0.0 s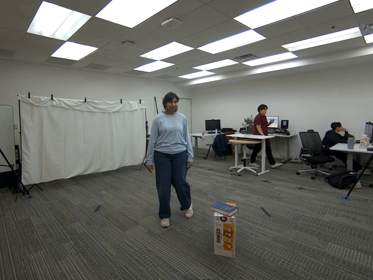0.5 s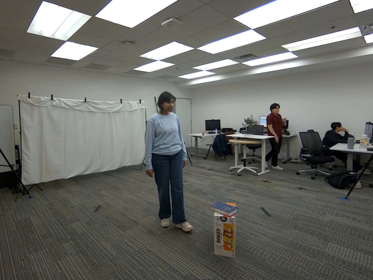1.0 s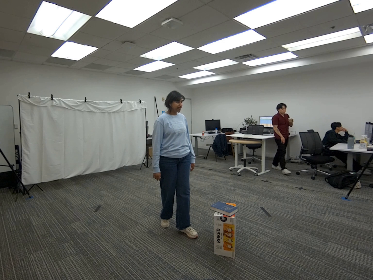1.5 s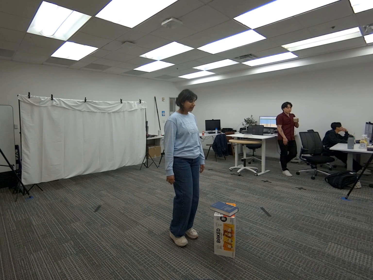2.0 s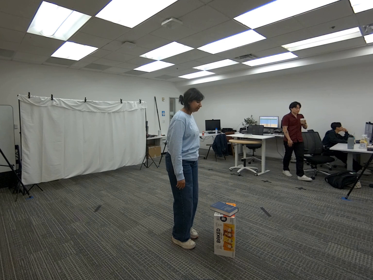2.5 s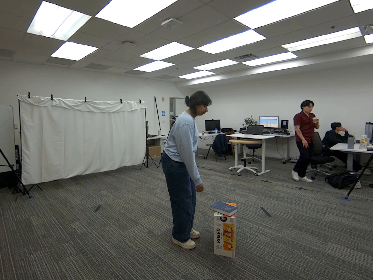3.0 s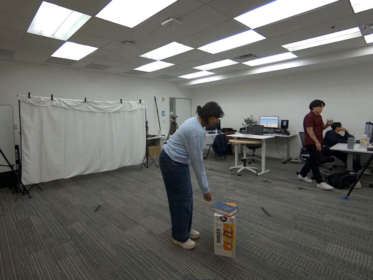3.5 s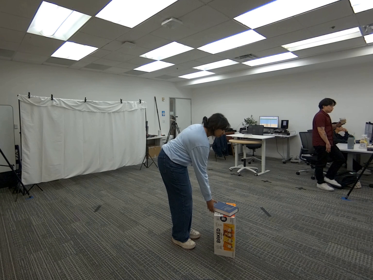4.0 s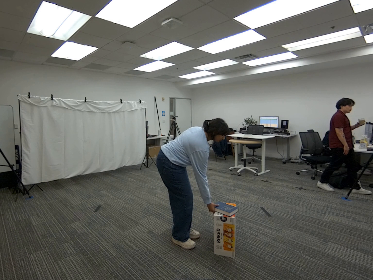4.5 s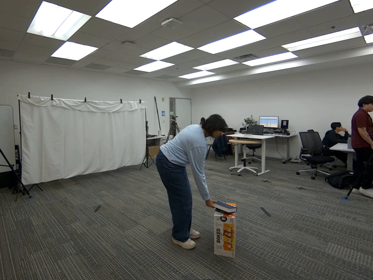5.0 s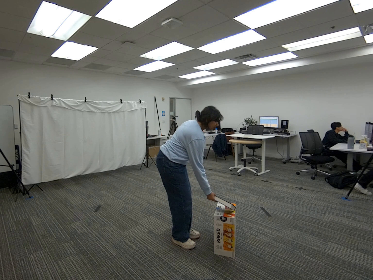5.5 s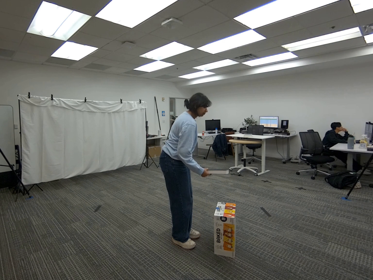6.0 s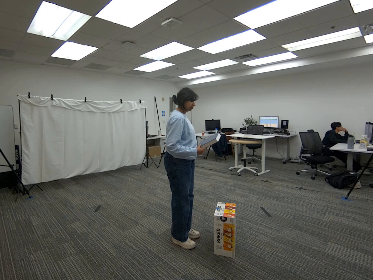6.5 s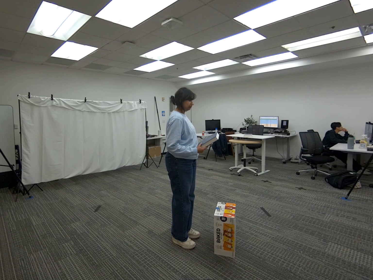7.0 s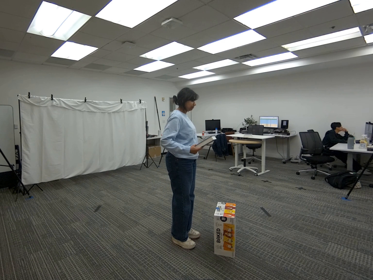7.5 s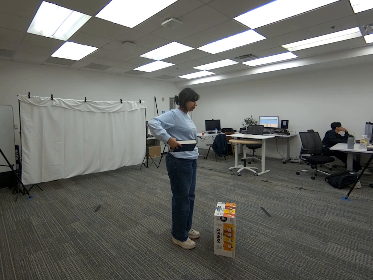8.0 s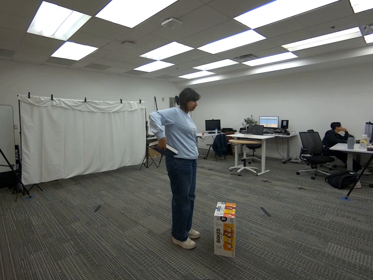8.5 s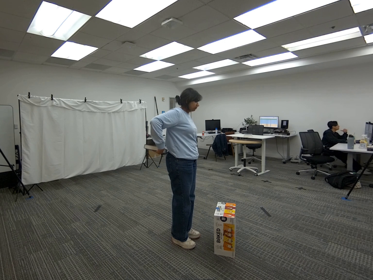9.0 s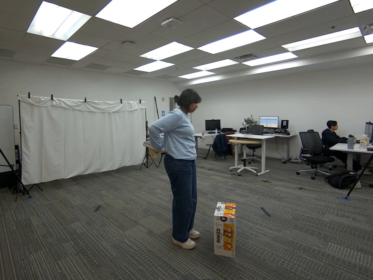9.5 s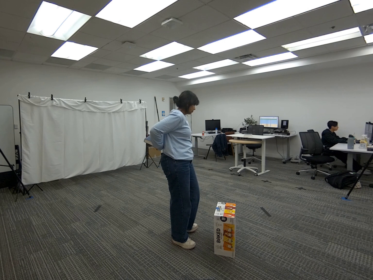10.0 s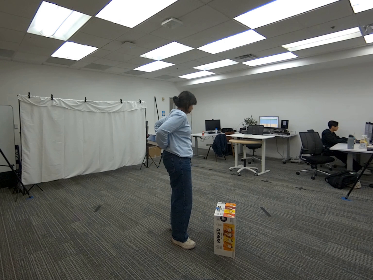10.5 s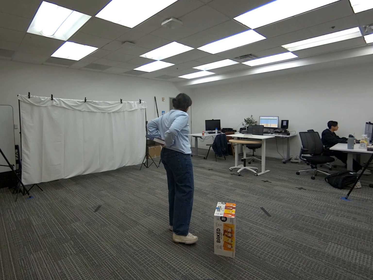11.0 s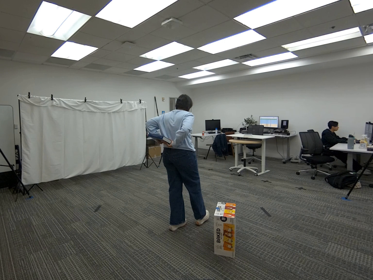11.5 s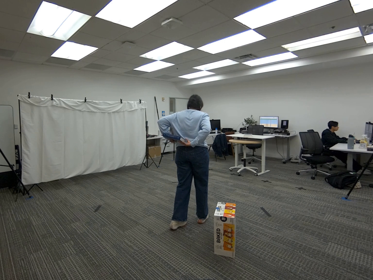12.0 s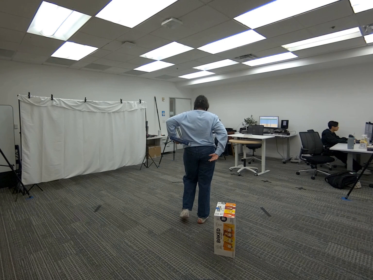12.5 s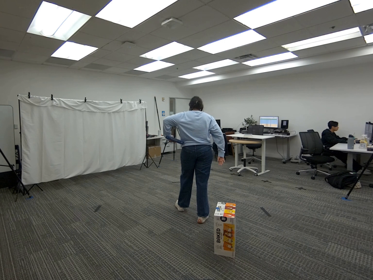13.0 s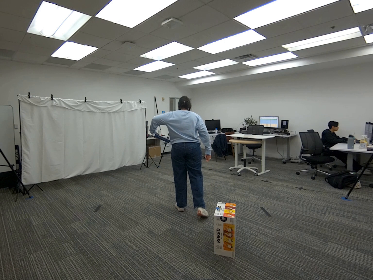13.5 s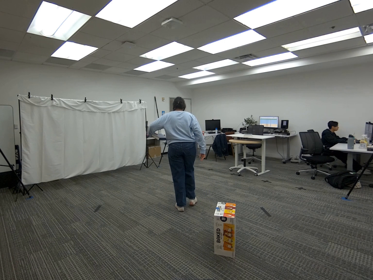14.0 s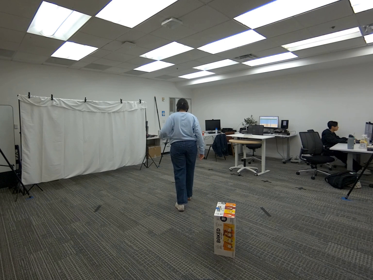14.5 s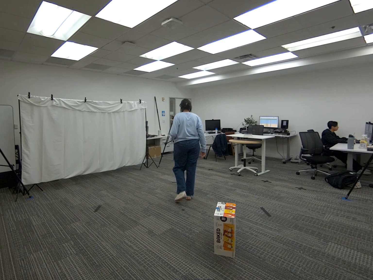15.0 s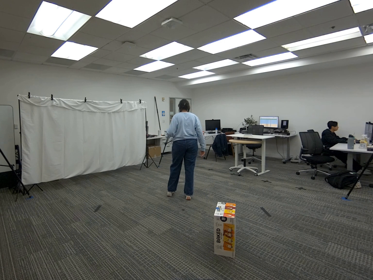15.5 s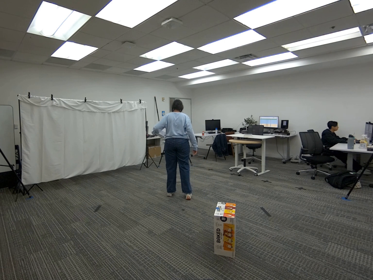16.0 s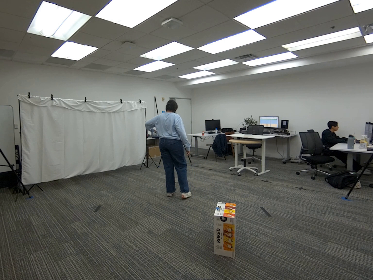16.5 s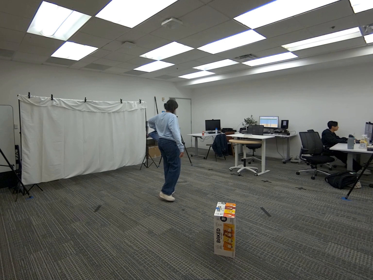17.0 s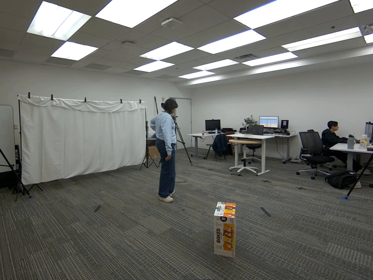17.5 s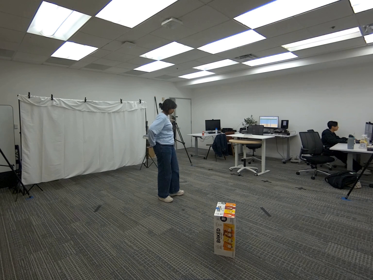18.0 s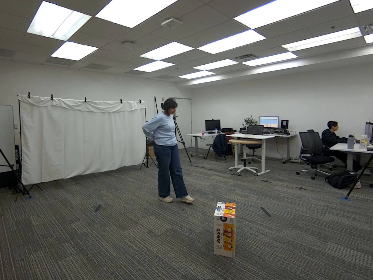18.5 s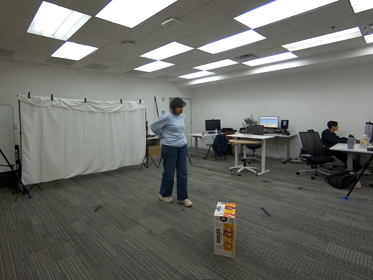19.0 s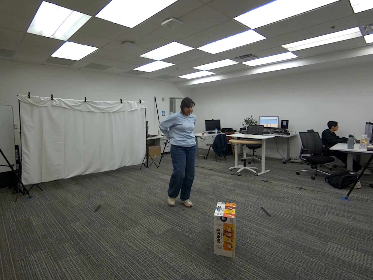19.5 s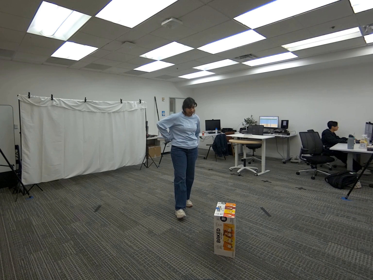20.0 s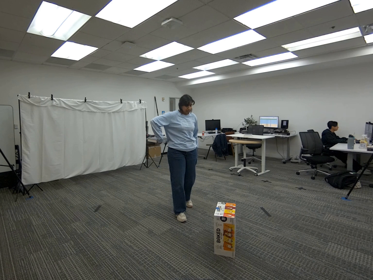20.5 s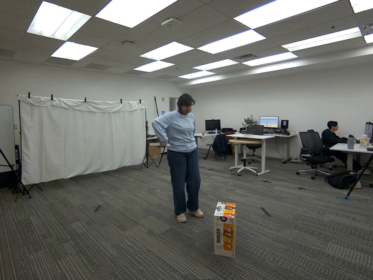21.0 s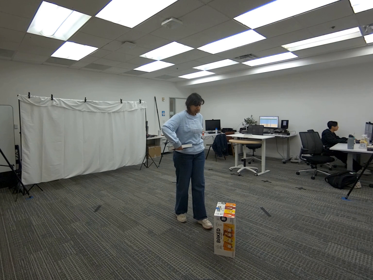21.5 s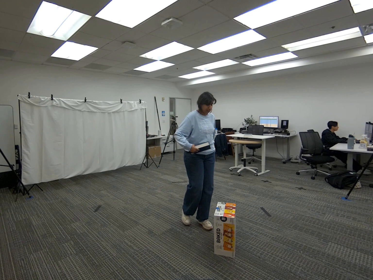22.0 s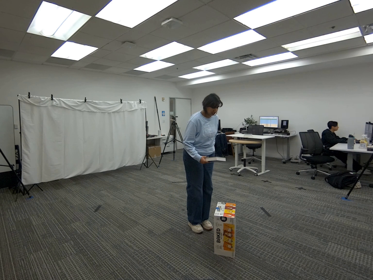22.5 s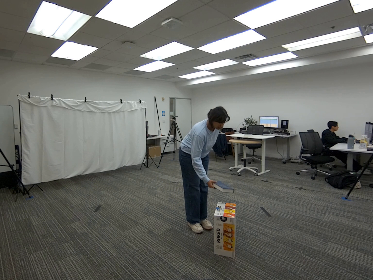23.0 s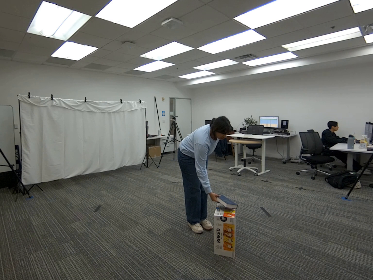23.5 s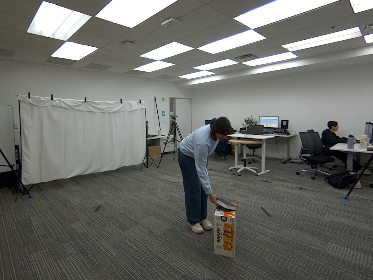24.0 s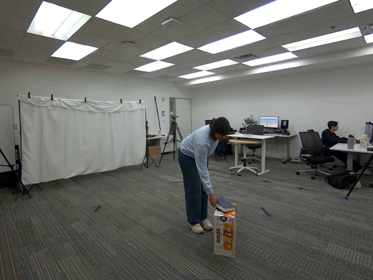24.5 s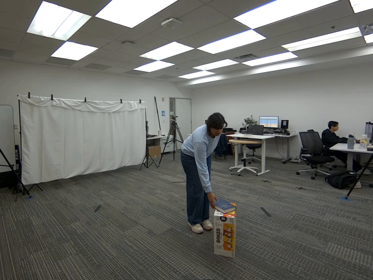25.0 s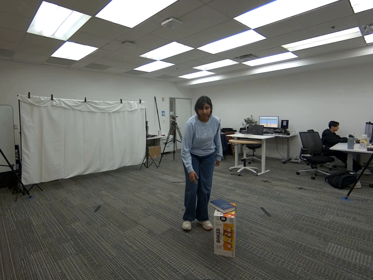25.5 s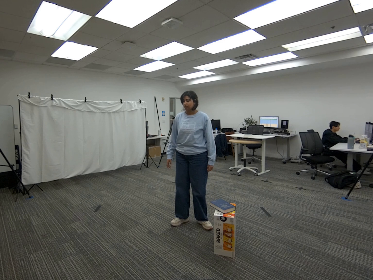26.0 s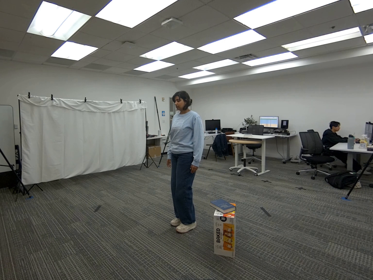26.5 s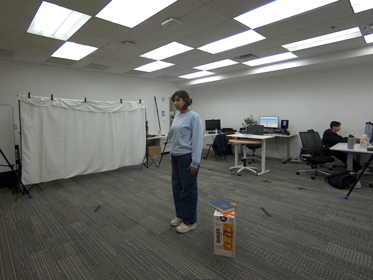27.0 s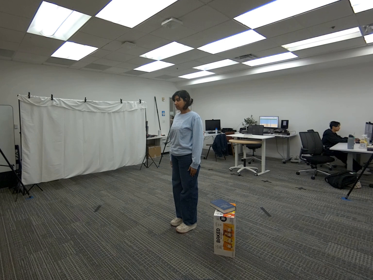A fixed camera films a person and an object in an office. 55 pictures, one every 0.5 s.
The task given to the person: Walk to the dark blue book on the snack box. Pick it up with your right hand, pass it behind your back to your left hand, then back to your right hand, and finally place the book back on the box with your right hand.
